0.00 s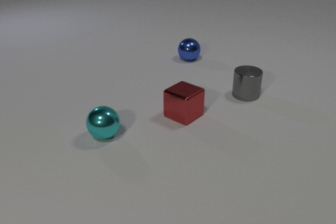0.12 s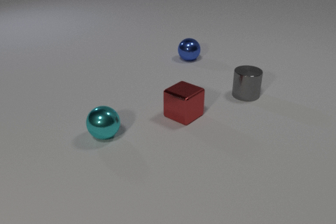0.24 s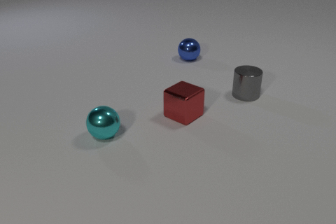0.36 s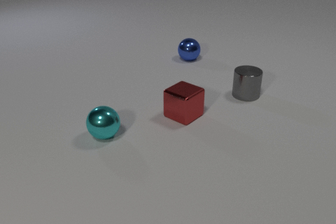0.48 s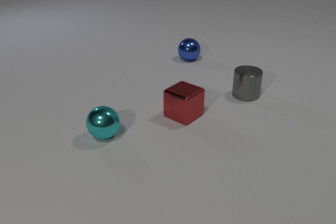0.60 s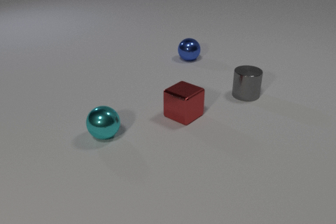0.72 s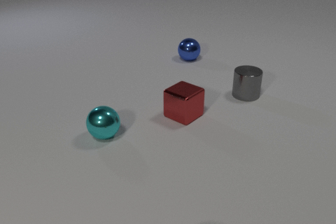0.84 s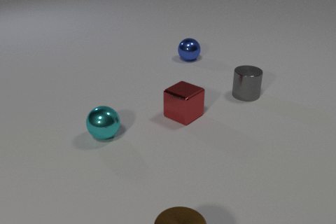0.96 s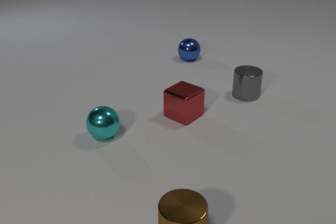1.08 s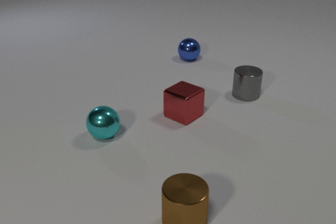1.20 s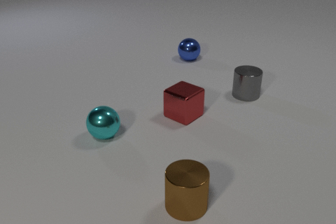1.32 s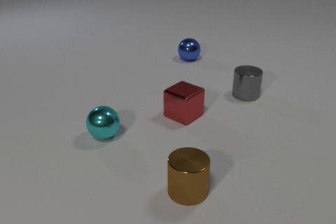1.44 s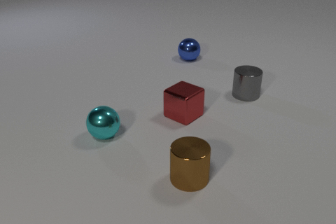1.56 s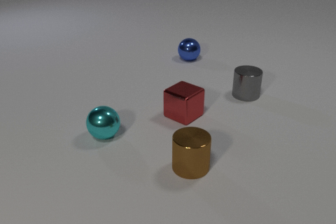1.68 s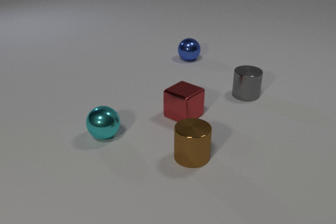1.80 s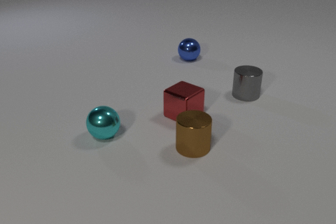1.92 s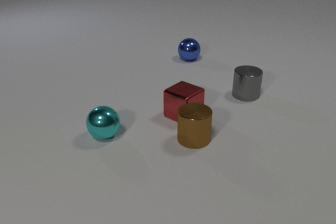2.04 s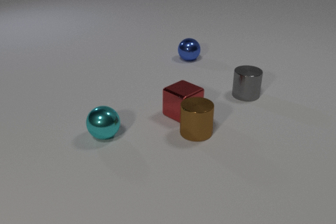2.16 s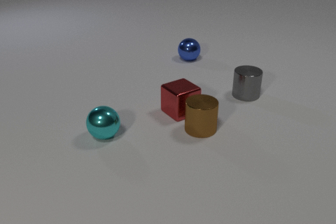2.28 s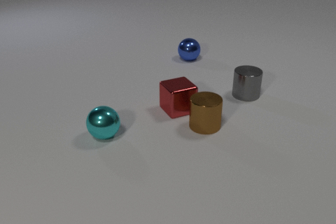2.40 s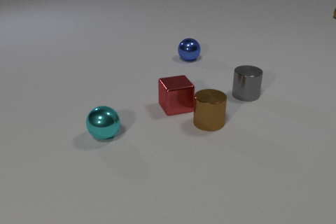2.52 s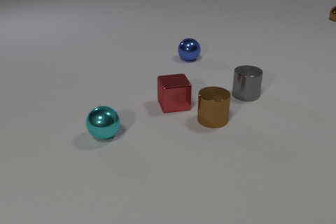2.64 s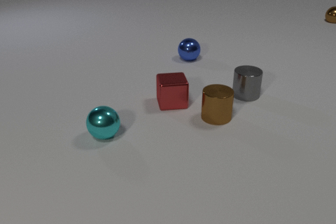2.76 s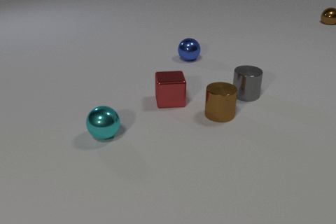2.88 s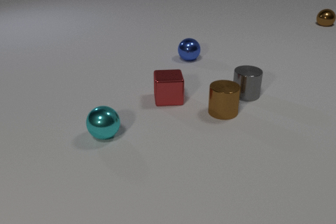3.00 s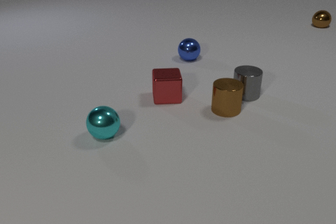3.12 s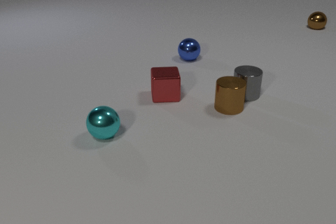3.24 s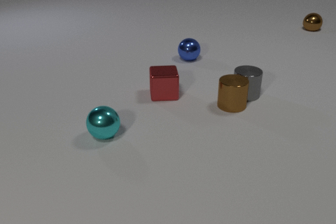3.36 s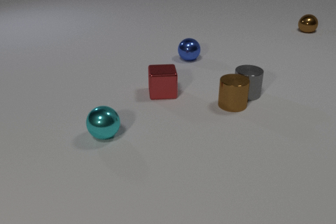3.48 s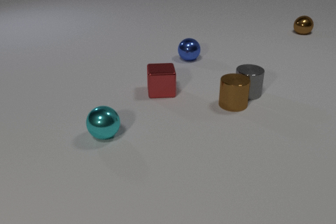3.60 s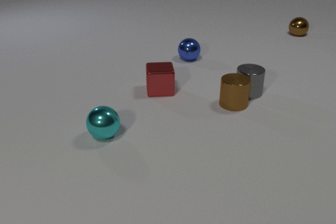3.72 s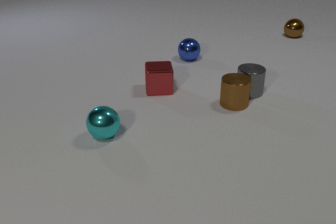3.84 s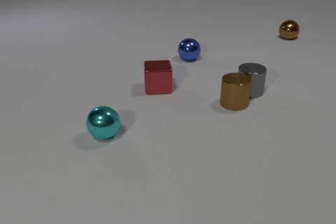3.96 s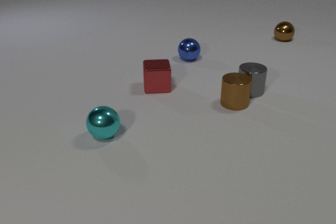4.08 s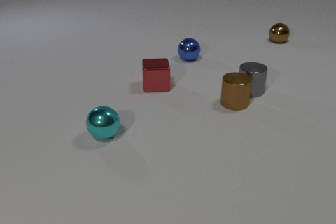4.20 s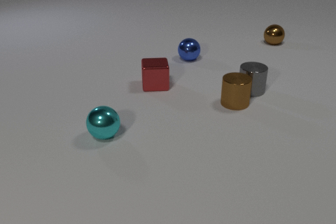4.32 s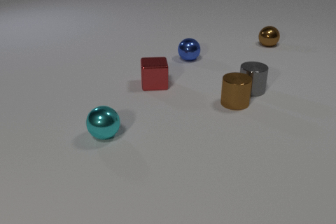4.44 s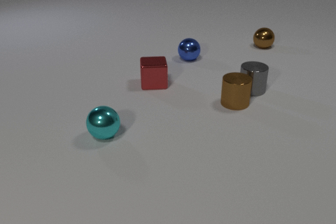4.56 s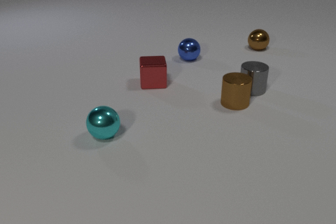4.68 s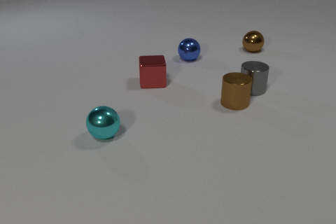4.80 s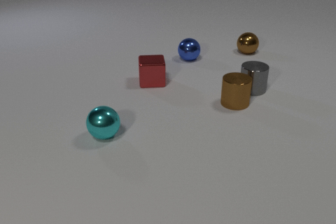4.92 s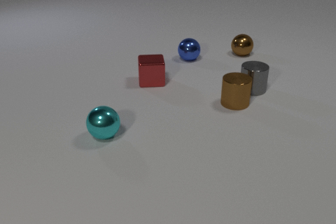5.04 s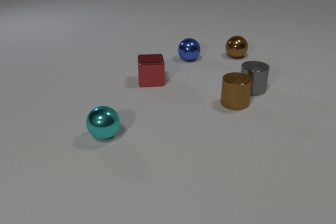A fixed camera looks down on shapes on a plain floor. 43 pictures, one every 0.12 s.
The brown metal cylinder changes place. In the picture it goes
away from the camera.
The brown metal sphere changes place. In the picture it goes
toward the camera.
0.00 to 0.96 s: The brown metal cylinder comes in at the bottom edge, slides away from the camera.
0.96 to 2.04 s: The brown metal cylinder slides away from the camera. The brown metal cylinder and the red metal cube collide.
2.04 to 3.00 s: The brown metal cylinder slides away from the camera and to the right. The red metal cube slides away from the camera and to the left, spins clockwise seen from above by about 45 degrees, its near face sliding to the left. The brown metal sphere comes in at the right edge, rolls toward the camera and to the left.
3.00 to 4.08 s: The brown metal cylinder slides away from the camera and to the right. The red metal cube slides away from the camera and to the left. The gray metal cylinder slides away from the camera. The brown metal sphere rolls toward the camera and to the left. The brown metal cylinder and the gray metal cylinder collide.
4.08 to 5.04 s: The red metal cube slides away from the camera. The brown metal sphere rolls toward the camera and to the left.
How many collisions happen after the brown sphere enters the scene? 1.
What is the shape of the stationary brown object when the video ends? cylinder.
How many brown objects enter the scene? 2.
